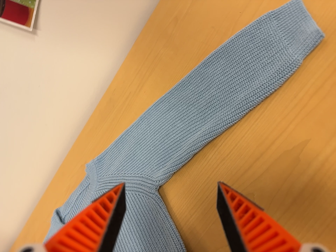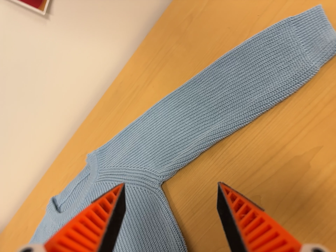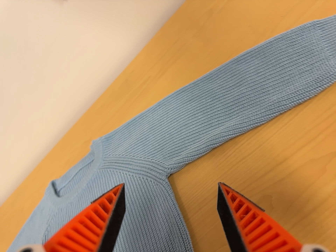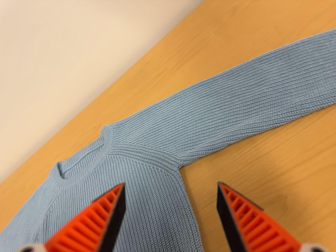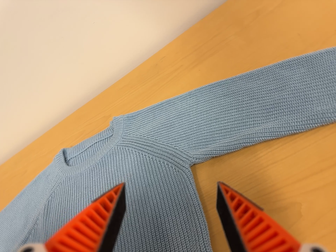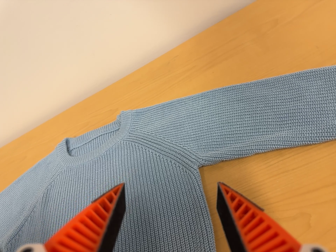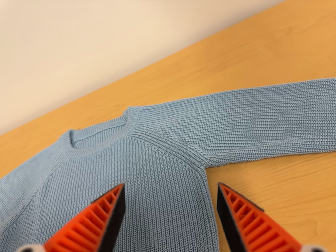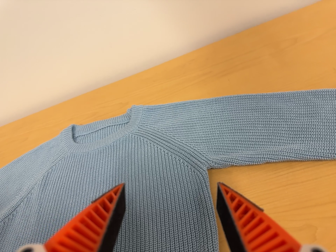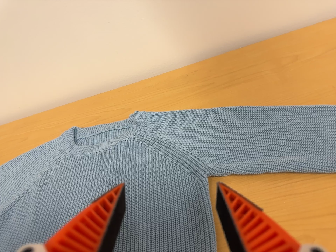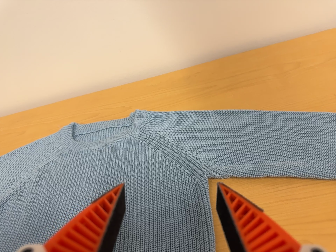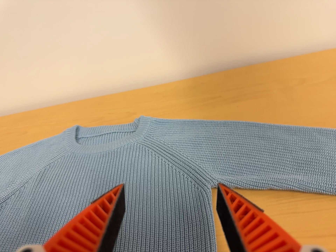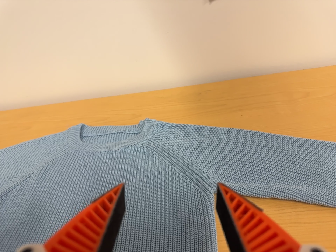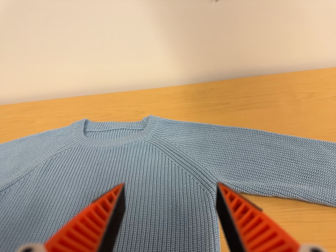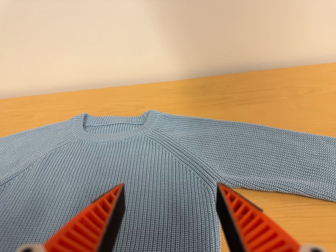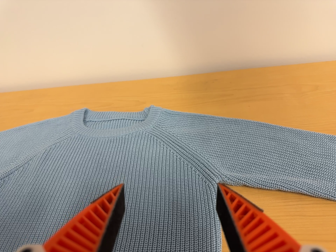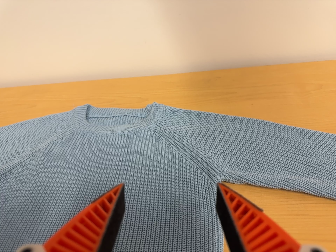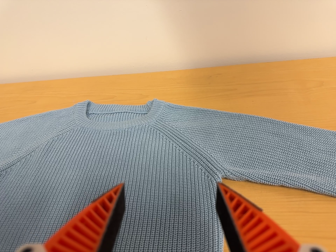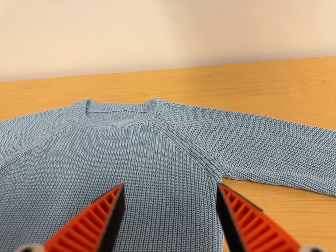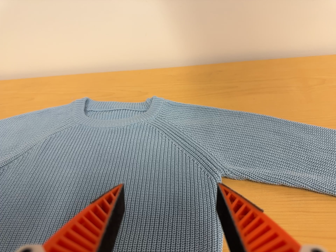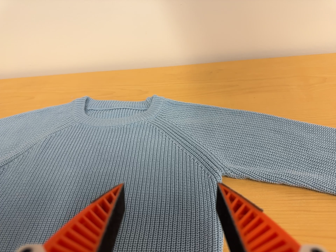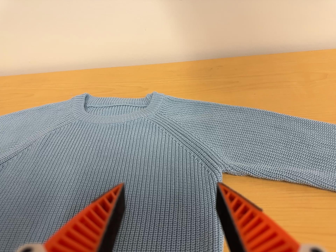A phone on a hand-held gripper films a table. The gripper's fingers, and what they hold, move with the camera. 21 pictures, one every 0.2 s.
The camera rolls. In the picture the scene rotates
clockwise.
0.0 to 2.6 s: The camera travels to its left, about 22 cm, so close, fixed things drift to the right. It rolls about its line of sight by about 50 degrees, and the scene rotates clockwise.
2.6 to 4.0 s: The camera shifts only a little, or ends up much as it began.
The film runs forward here.
